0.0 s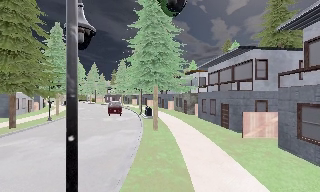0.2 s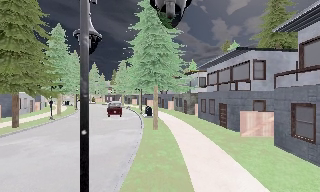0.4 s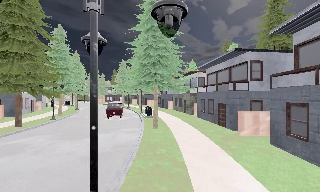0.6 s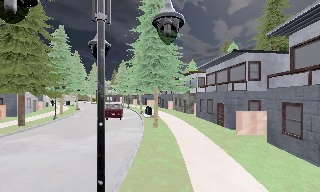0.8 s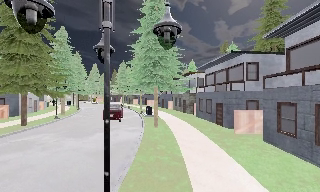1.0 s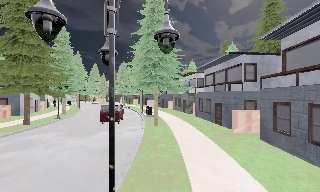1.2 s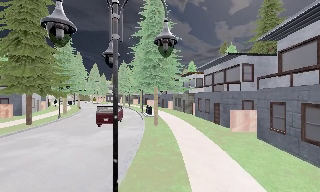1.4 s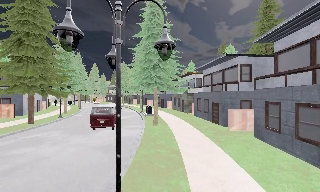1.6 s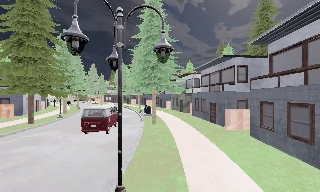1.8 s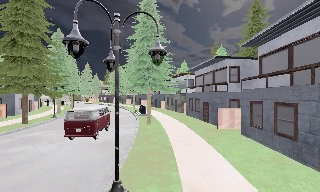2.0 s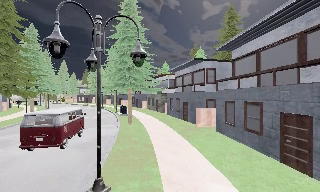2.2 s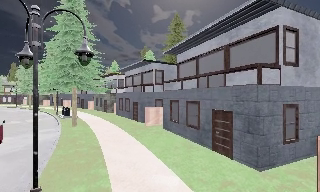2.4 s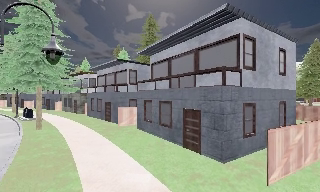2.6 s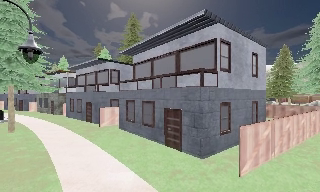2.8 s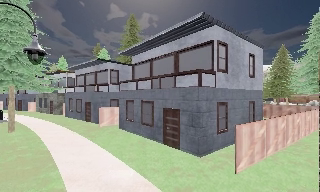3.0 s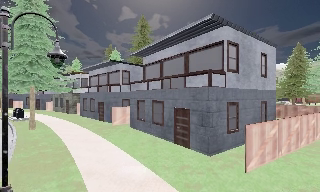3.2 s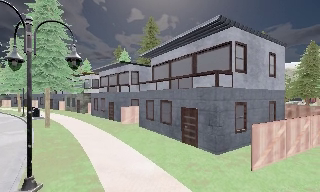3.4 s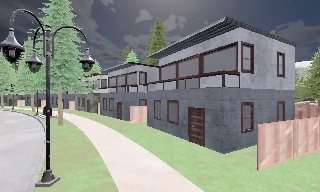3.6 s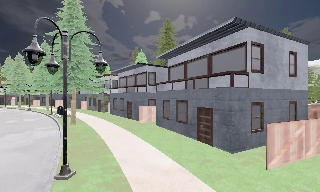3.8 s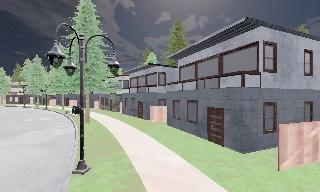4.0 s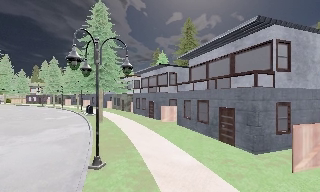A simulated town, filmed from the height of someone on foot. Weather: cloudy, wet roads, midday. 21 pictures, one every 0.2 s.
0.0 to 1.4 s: The camera travels backward, about 2 m, so what stands in front gets smaller.
1.4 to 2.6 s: The scene slides to the left, as the camera pans about 40 degrees to its right. It travels backward, about 1.5 m.
2.6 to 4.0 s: The scene slides to the right, as the camera pans about 20 degrees to its left. It travels backward, about 1.5 m, so what stands in front gets smaller.
The film runs backward here.
